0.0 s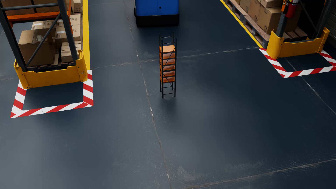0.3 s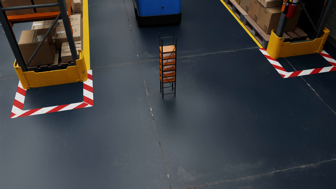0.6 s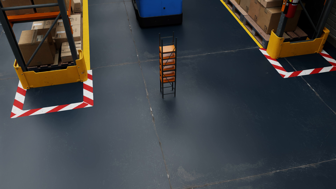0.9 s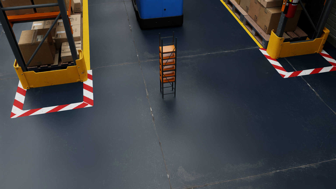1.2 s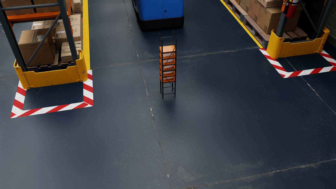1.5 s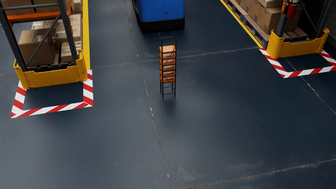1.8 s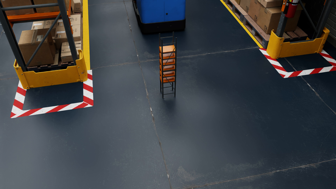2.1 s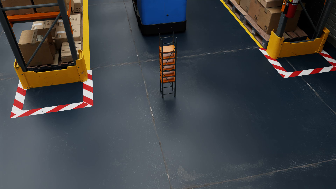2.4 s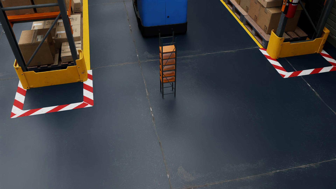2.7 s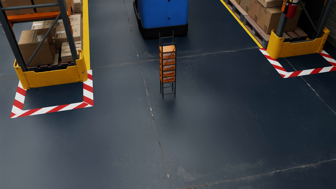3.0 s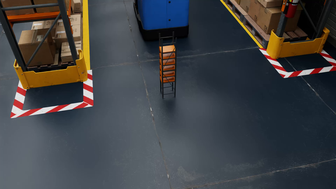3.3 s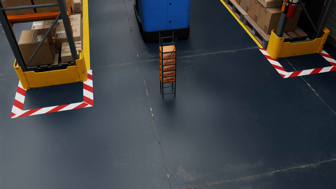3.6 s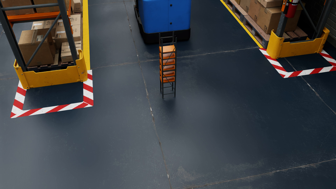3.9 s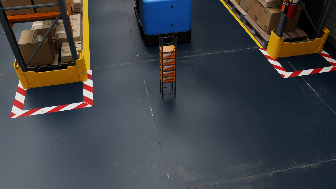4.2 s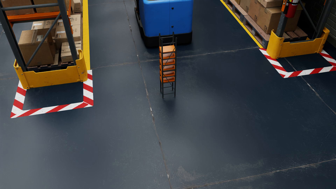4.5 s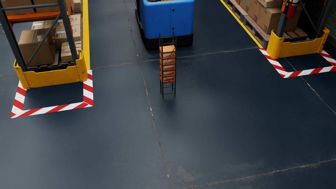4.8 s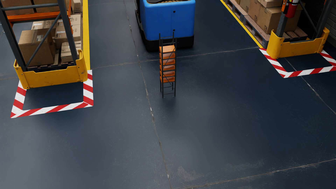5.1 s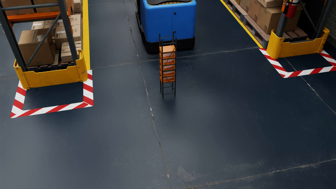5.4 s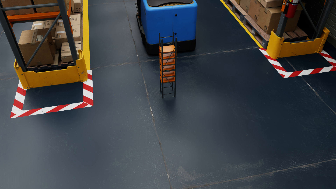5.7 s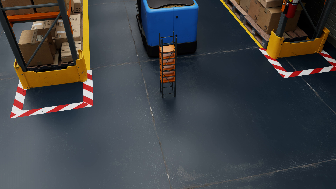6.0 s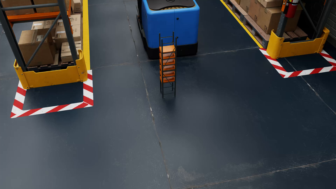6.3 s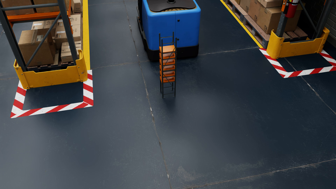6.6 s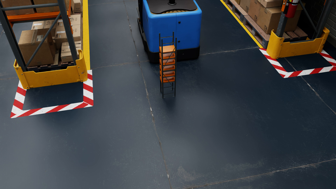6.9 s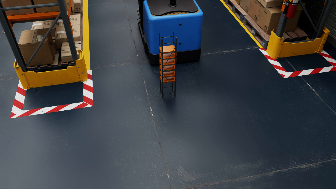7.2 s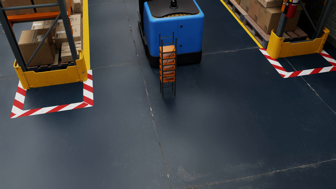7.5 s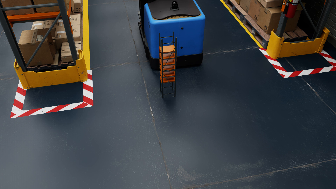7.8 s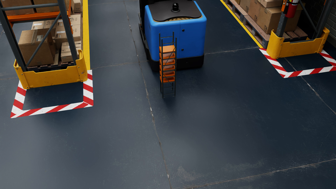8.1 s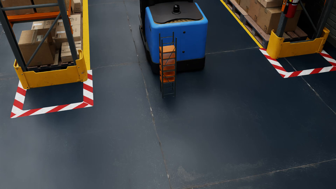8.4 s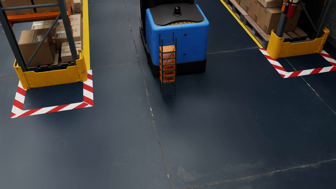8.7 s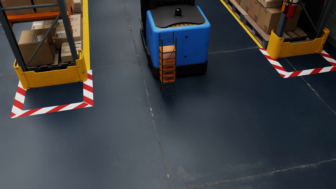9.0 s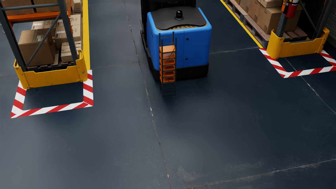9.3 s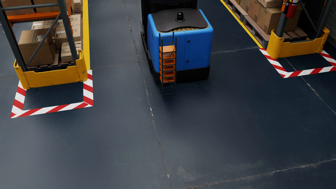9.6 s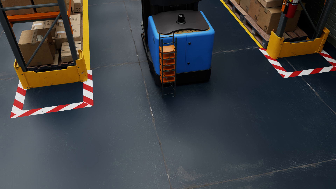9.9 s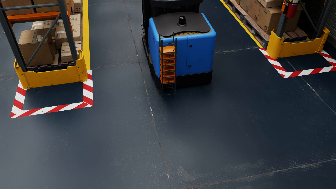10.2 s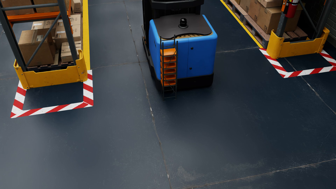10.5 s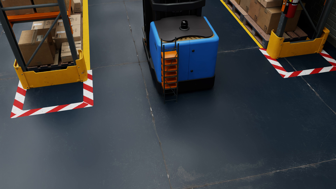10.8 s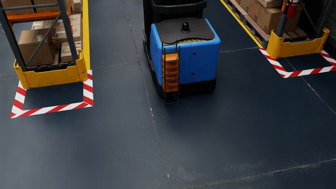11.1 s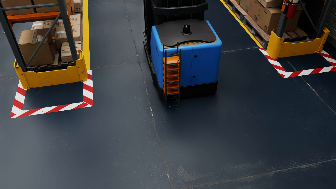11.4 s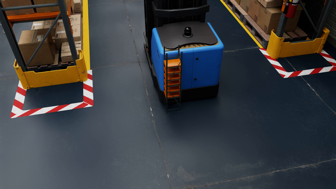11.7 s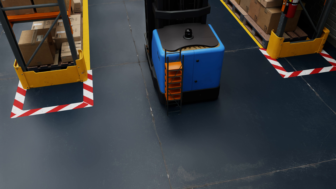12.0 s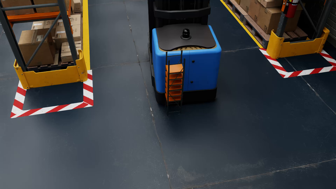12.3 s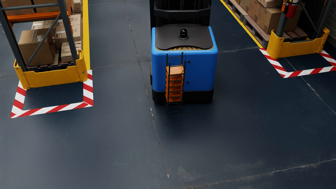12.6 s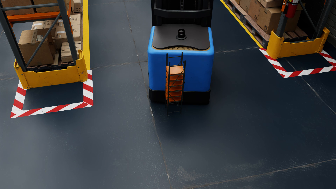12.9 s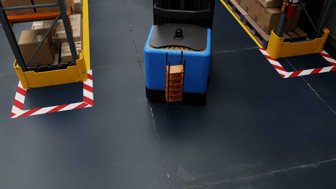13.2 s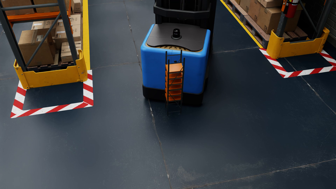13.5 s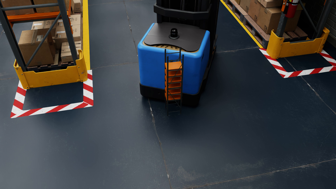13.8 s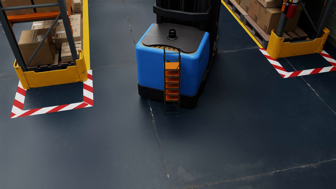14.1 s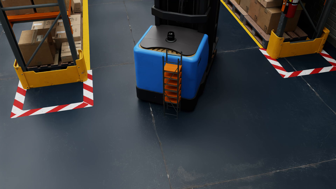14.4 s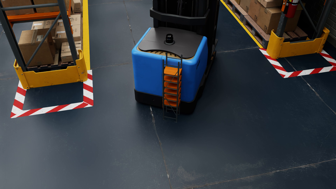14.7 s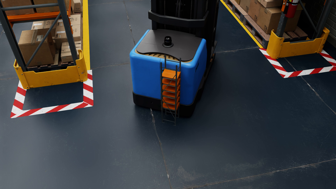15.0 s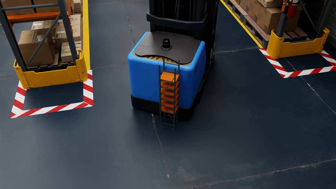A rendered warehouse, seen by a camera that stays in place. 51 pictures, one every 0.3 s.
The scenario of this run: A forklift runs into an object in its way.
